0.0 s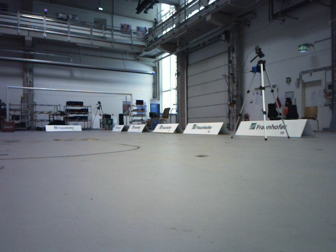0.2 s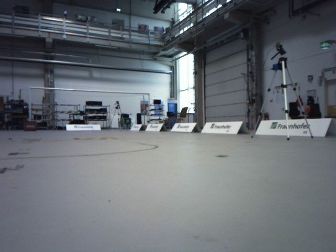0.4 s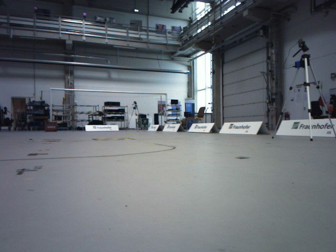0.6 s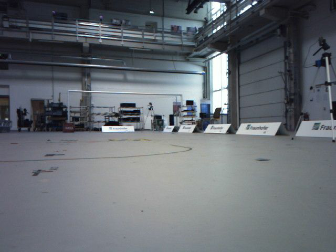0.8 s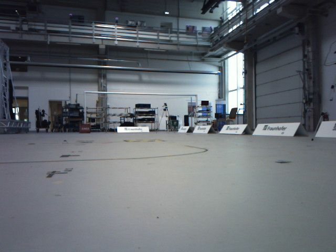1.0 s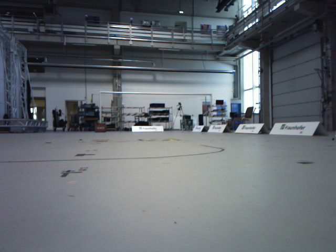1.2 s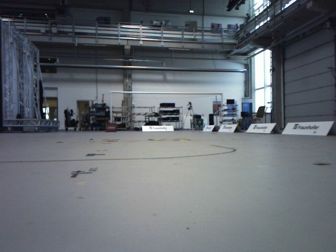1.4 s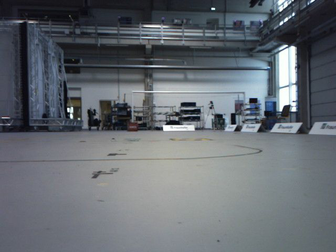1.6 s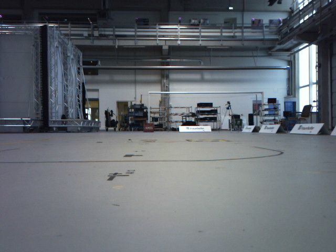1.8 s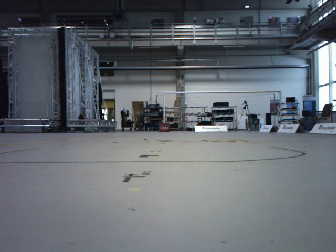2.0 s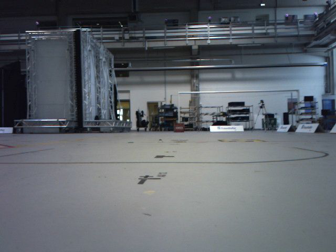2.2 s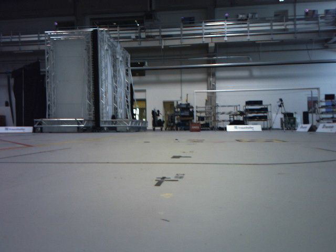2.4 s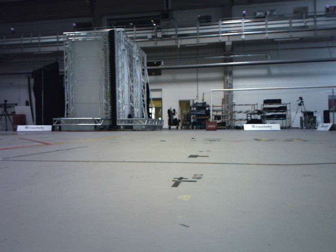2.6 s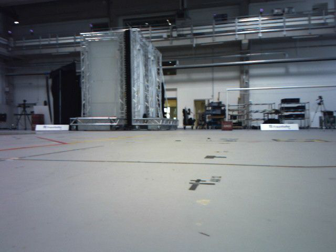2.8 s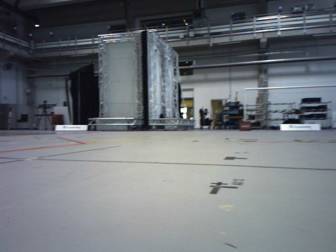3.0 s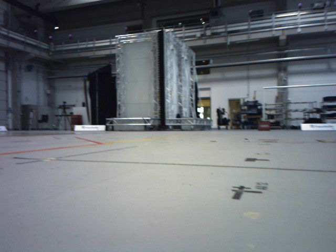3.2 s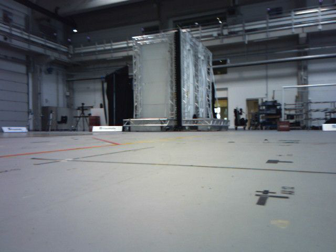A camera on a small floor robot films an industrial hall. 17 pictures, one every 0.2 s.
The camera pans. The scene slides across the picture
to the right.
The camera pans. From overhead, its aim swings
counterclockwise.
0.0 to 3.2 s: The camera pans to its left, which is counterclockwise from overhead, by about 50 degrees. It travels forward, about 0.6 m.
The film runs forward here.
